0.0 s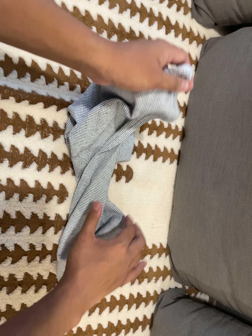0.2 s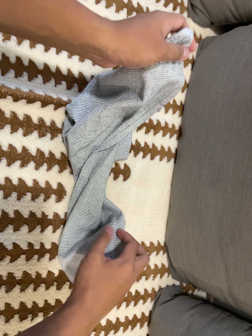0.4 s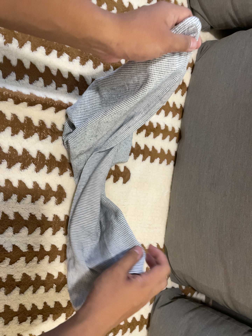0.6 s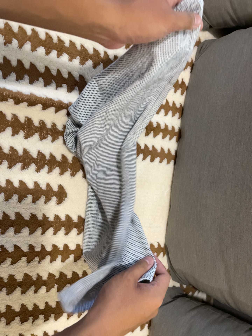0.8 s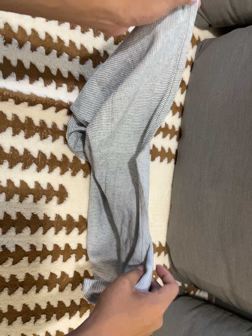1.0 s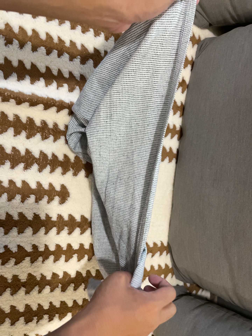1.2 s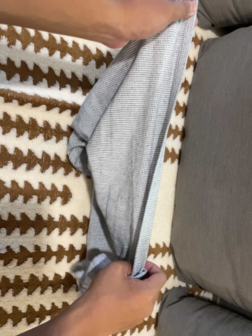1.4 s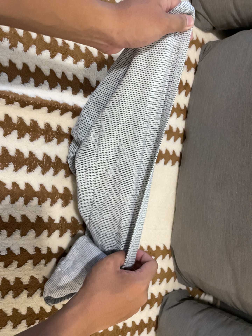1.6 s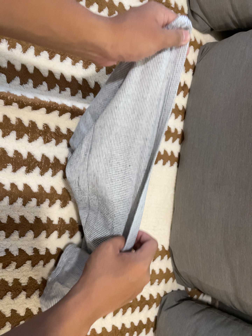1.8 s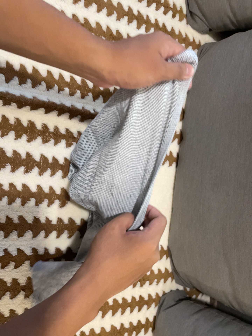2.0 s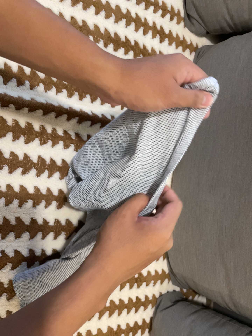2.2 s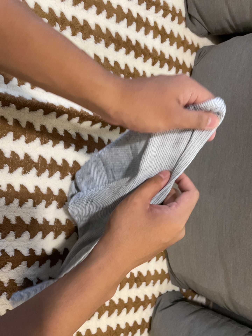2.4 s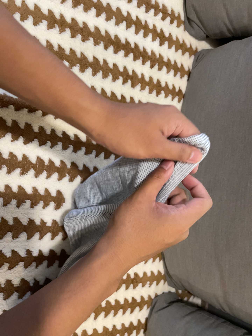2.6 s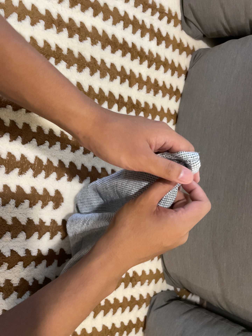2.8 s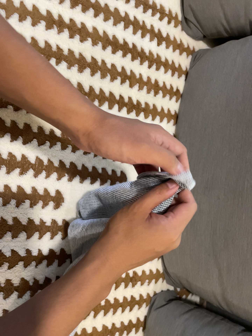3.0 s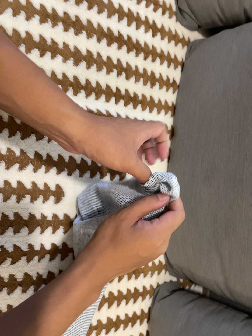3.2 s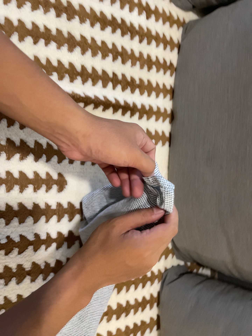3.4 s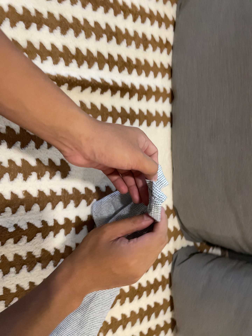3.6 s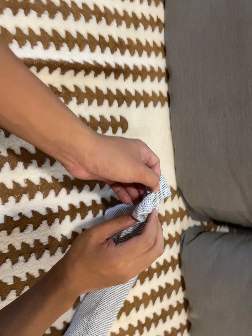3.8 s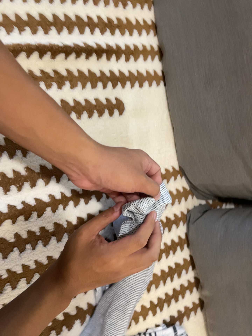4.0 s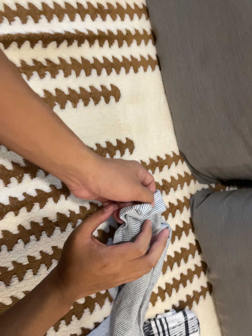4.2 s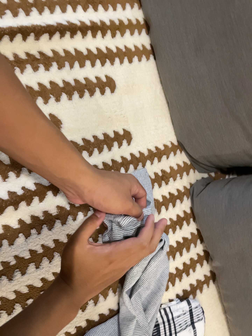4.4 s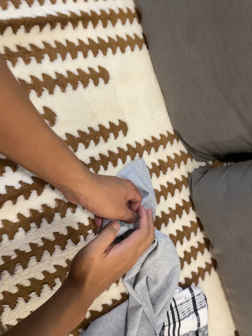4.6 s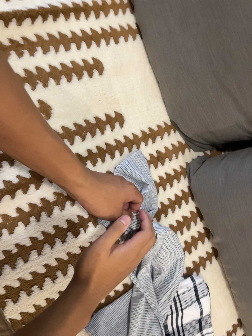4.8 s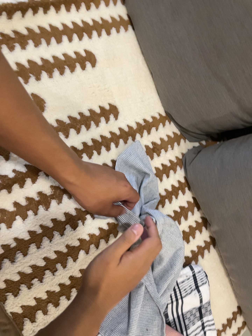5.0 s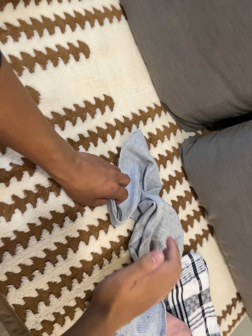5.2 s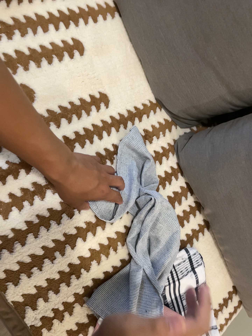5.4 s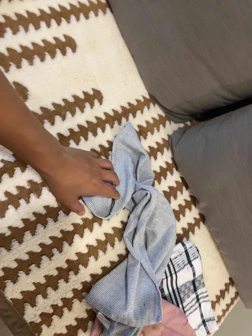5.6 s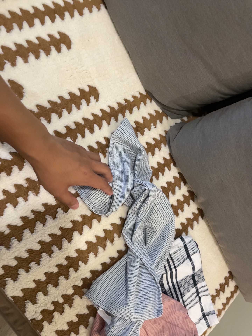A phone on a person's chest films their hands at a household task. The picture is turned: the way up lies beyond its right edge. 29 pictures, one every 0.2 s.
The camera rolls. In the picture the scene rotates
counterclockwise.
The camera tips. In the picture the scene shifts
upward.
0.0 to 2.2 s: The camera shifts only a little, or ends up much as it began.
2.2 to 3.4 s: The camera rolls about its line of sight by about 10 degrees, and the scene rotates counterclockwise.
3.4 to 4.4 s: The camera travels toward the bottom of its view, about 10 cm, so close, fixed things drift upward. It rolls about its line of sight by about 15 degrees, and the scene rotates counterclockwise.
4.4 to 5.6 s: The camera rolls about its line of sight by about 10 degrees, and the scene rotates counterclockwise.
The film runs backward here.
